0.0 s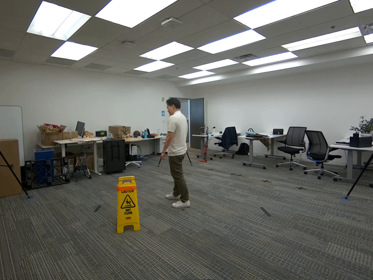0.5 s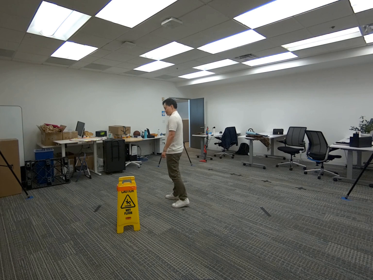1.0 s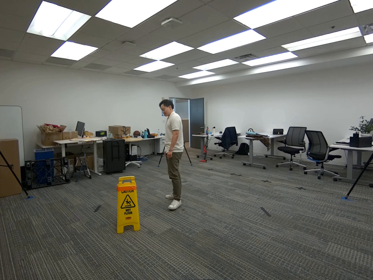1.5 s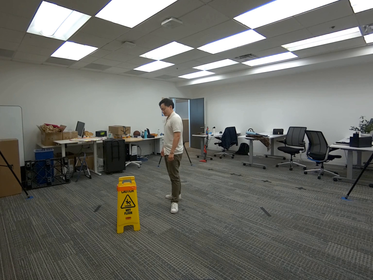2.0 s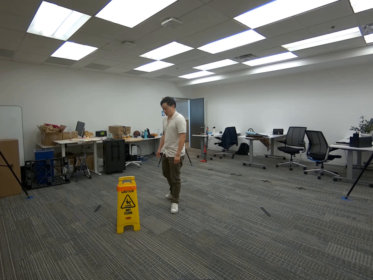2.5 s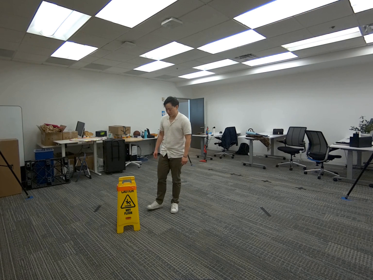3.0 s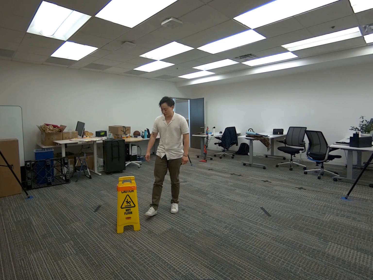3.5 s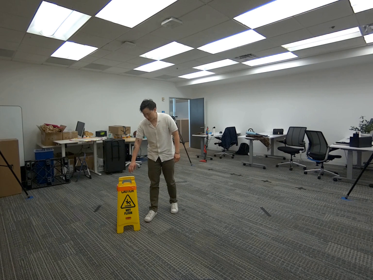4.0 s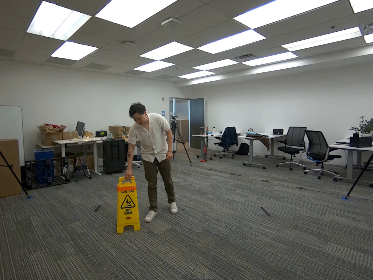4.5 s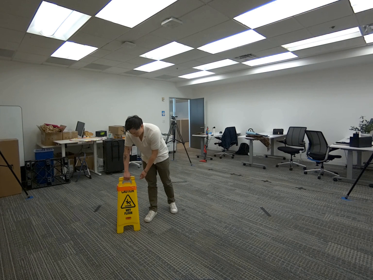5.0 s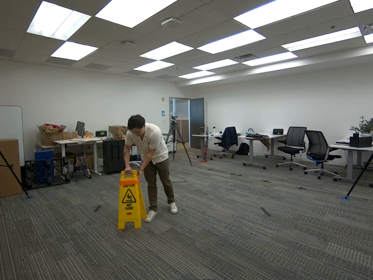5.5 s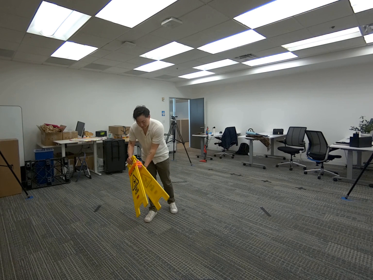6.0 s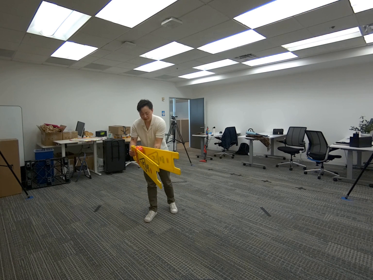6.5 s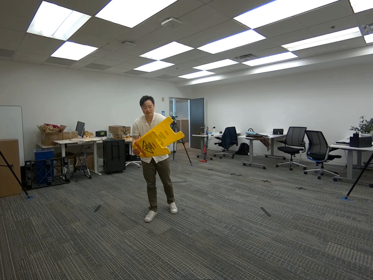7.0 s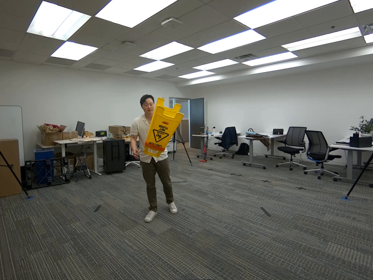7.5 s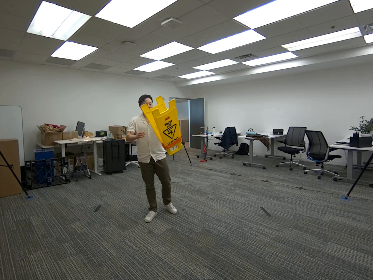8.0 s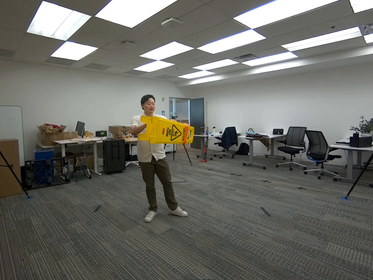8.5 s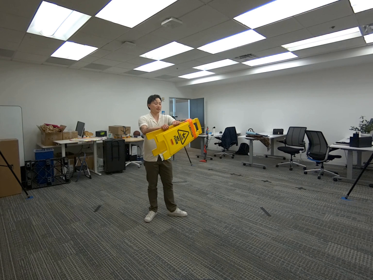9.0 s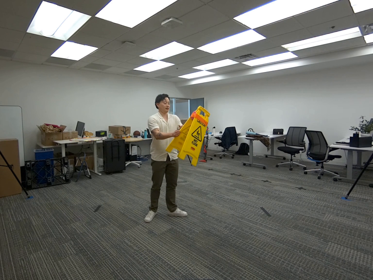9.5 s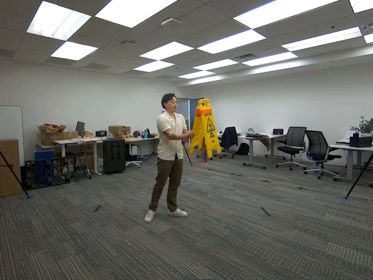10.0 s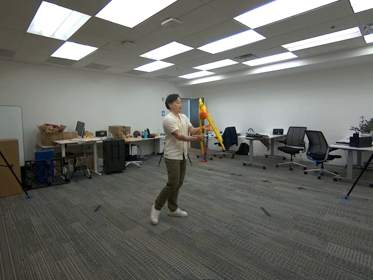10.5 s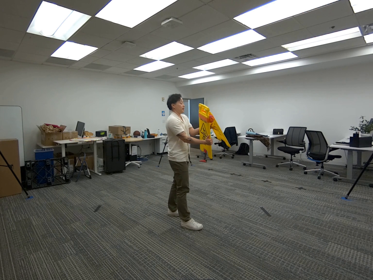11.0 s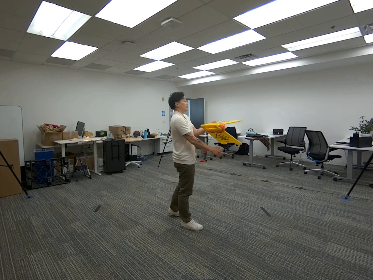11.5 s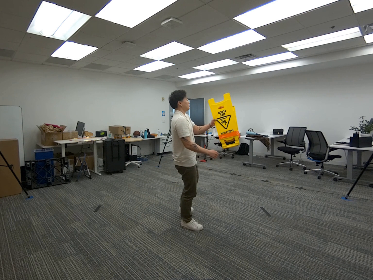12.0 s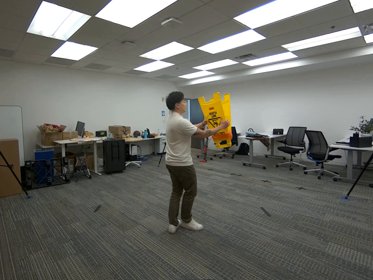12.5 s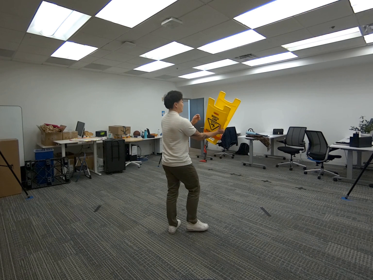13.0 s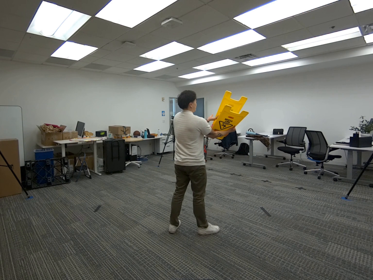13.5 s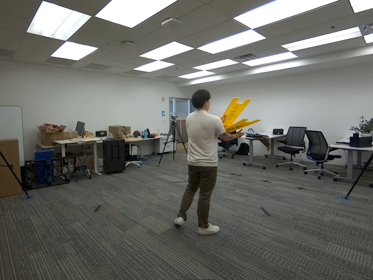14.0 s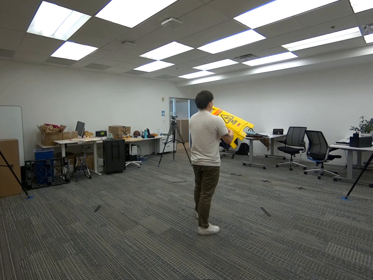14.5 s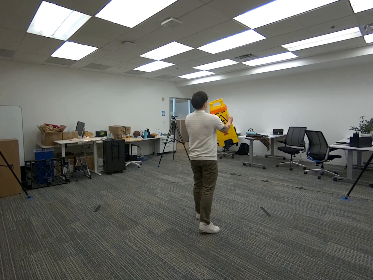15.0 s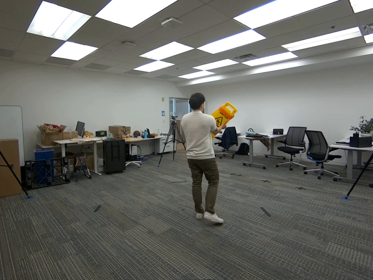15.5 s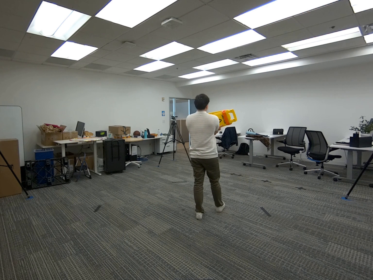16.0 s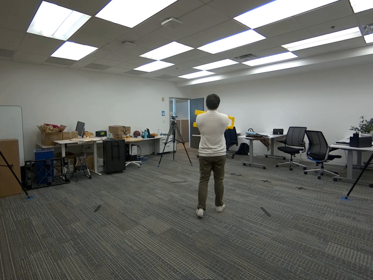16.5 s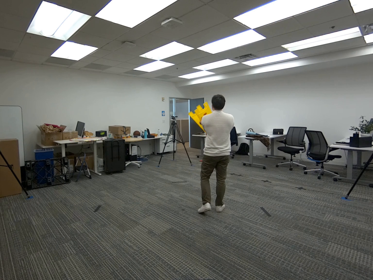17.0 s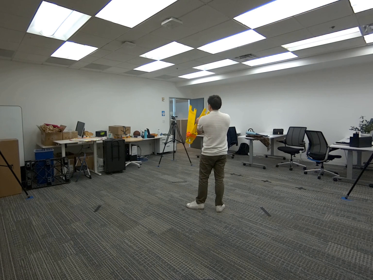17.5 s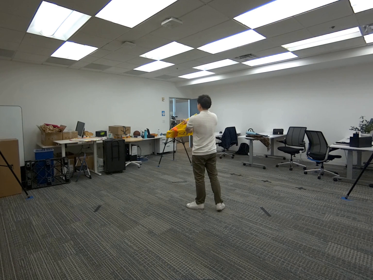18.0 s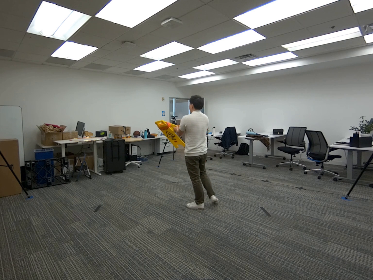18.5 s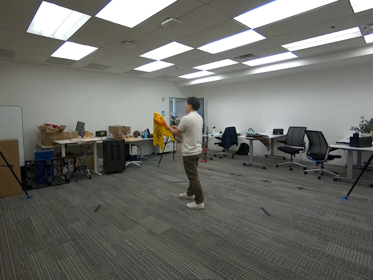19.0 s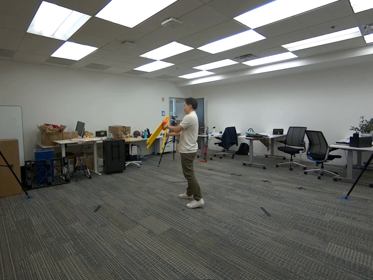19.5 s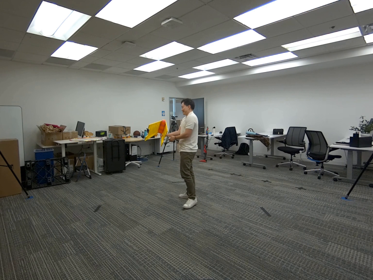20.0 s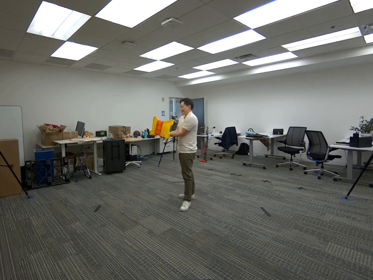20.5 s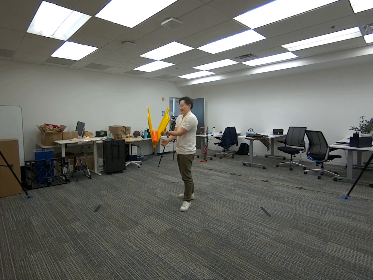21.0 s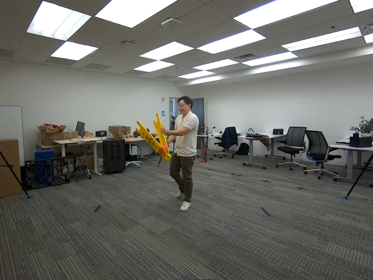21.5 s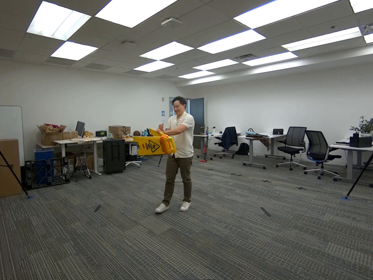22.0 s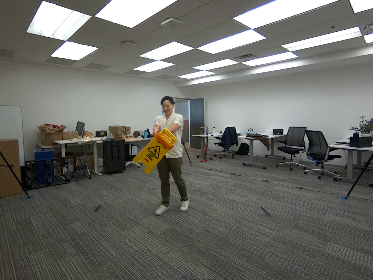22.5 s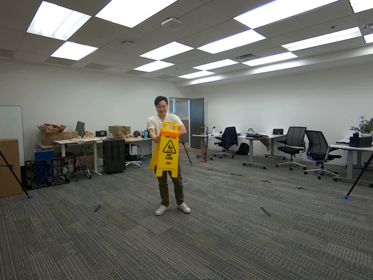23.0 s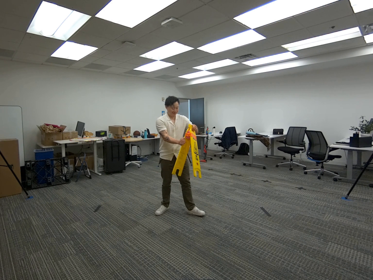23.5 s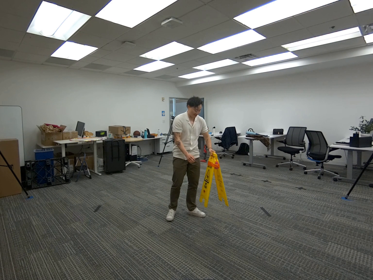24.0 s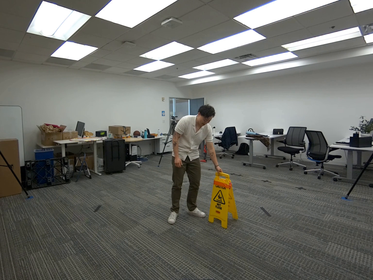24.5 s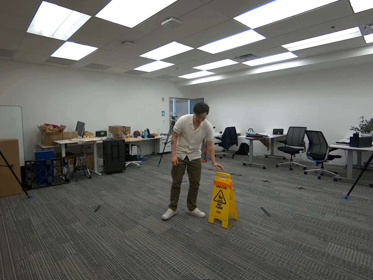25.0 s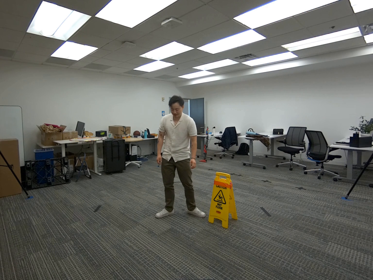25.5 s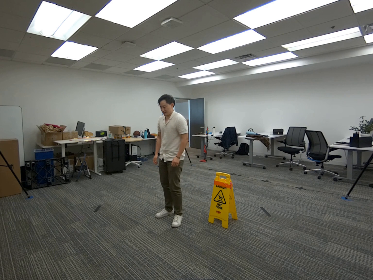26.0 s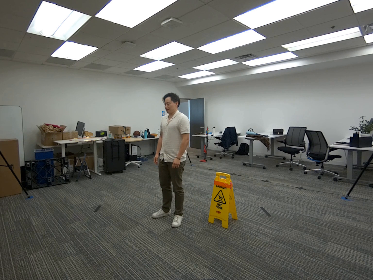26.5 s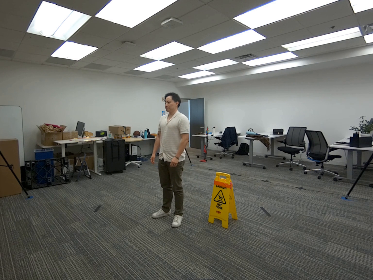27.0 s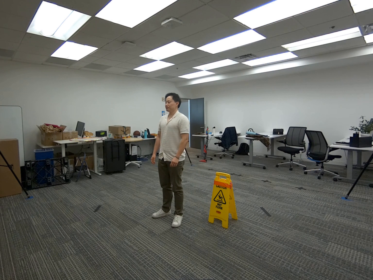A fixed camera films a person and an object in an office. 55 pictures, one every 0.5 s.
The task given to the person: Walk to the wet floor sign and pick it up with both hands. While holding the sign, rotate it in midair as you walk in a circle so it is visible from all angles. When finished, place the sign back on the ground.
